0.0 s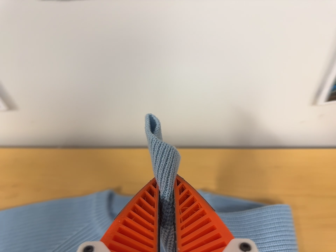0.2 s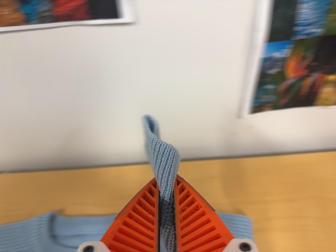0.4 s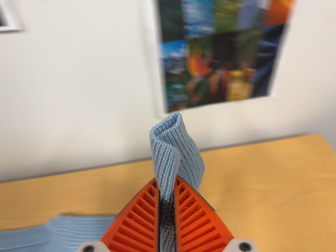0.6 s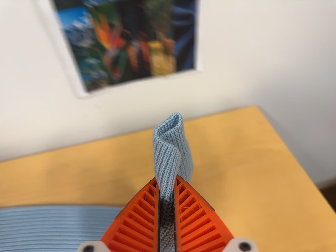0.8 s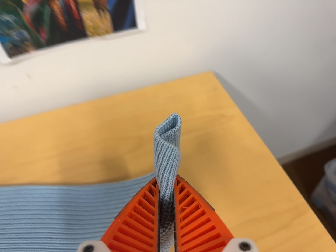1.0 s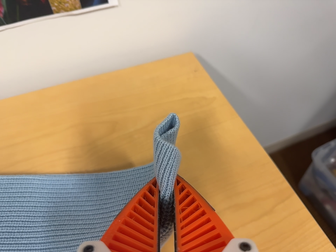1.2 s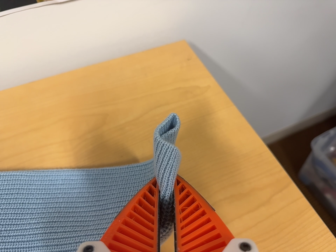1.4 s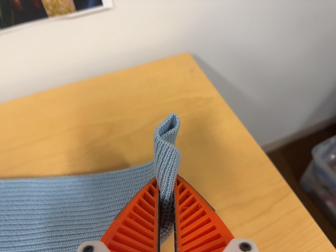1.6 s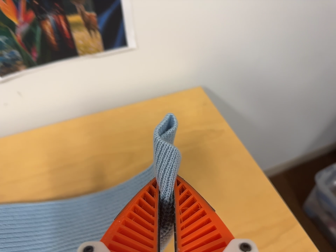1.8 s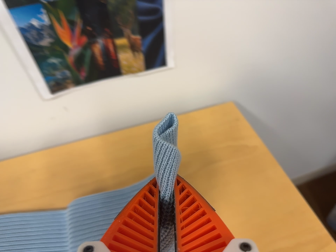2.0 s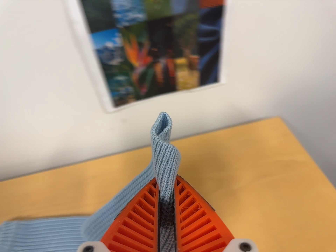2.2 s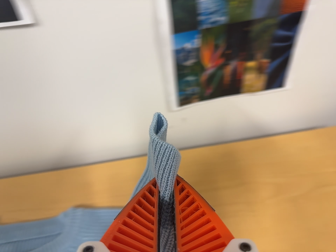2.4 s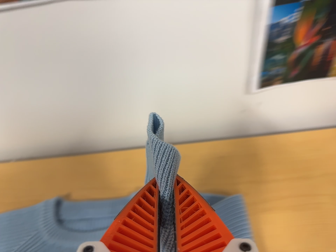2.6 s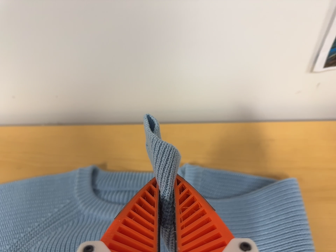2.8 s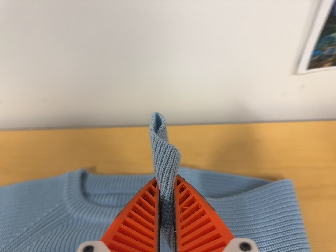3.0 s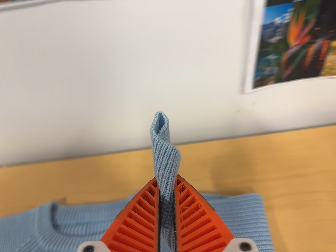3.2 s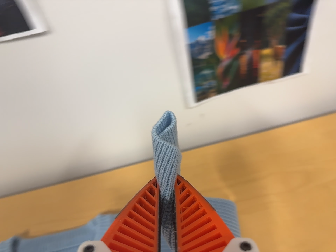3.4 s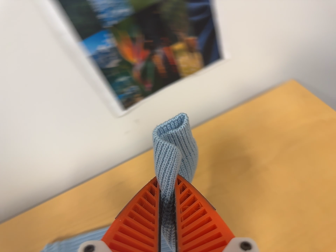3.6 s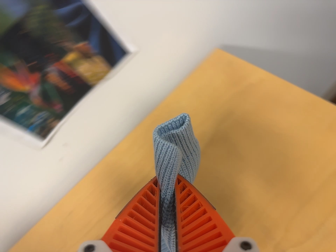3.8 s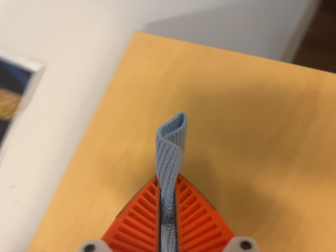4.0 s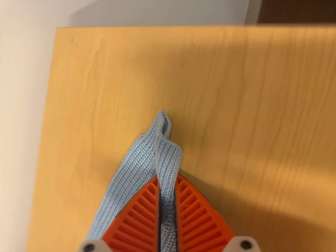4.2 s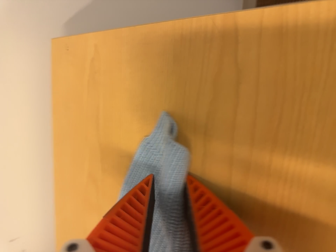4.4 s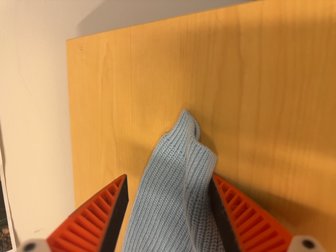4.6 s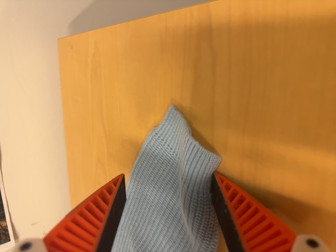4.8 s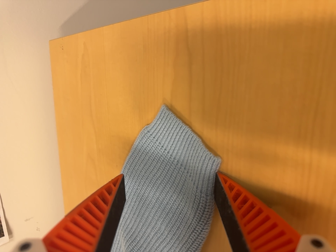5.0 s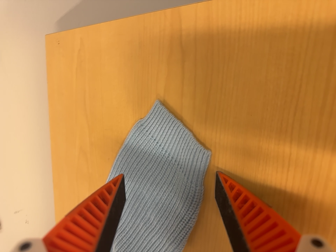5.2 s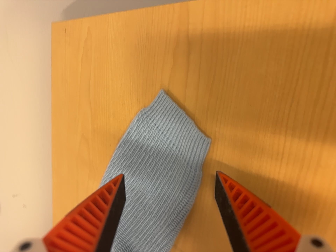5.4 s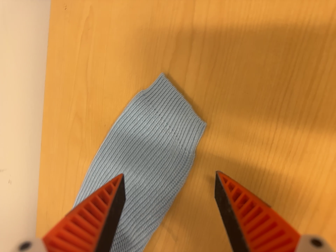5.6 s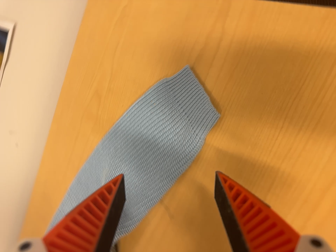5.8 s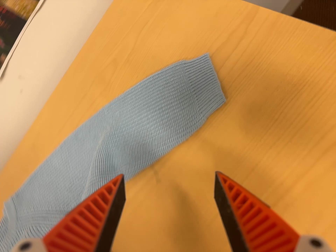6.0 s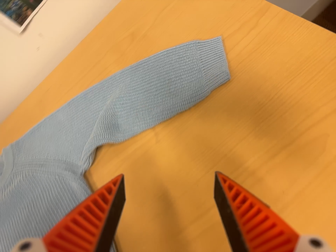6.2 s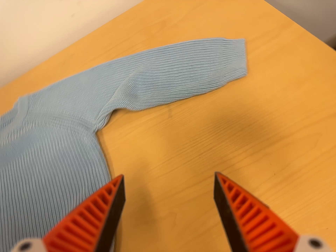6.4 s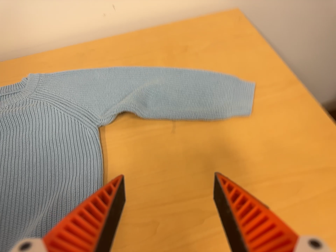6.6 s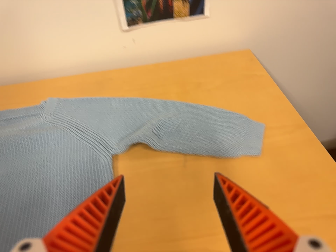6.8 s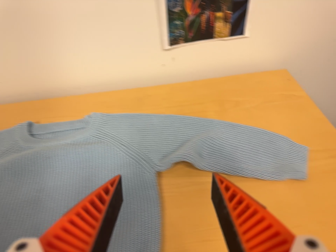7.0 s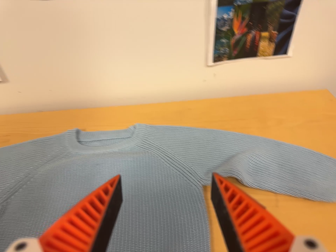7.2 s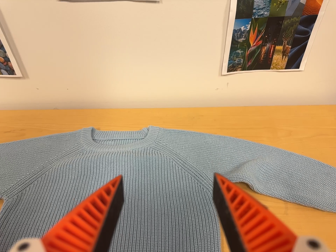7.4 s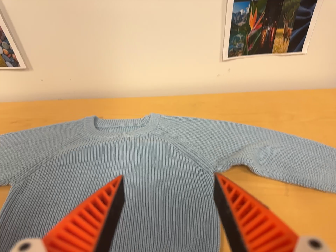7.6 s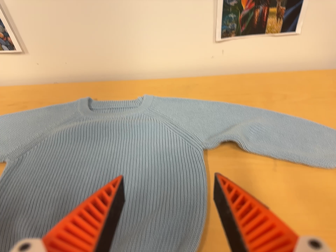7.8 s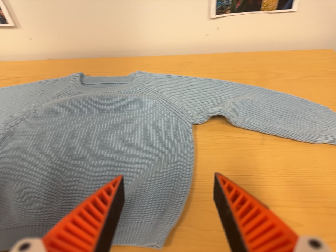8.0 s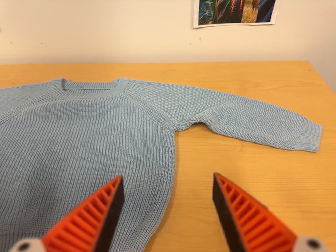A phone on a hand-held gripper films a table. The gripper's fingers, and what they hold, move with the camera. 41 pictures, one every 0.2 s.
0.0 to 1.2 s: The camera swings to its right by about 20 degrees, and the scene slides to the left. It travels to its right, about 36 cm, so close, fixed things drift to the left. It rolls about its line of sight by about 15 degrees, and the scene rotates counterclockwise.
1.2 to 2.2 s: The camera swings to its left by about 15 degrees, and the scene slides to the right. It travels to its left and backward, about 20 cm, so close, fixed things drift to the right. It rolls about its line of sight by about 10 degrees, and the scene rotates clockwise.
2.2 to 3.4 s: The camera travels to its right, about 7 cm, so close, fixed things drift to the left. It rolls about its line of sight by about 15 degrees, and the scene rotates counterclockwise.
3.4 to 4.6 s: The camera travels to its right, about 34 cm, so close, fixed things drift to the left. Its aim tips toward the bottom of its view by about 15 degrees. It rolls about its line of sight by about 65 degrees, and the scene rotates counterclockwise.
4.6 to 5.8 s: The camera pans to its right by about 10 degrees. It travels toward the bottom of its view, backward and to its left, about 16 cm, so close, fixed things drift upward. It rolls about its line of sight by about 35 degrees, and the scene rotates clockwise.
5.8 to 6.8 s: The camera travels to its left, backward and toward the bottom of its view, about 22 cm, so close, fixed things drift to the right. Its aim tips toward the top of its view by about 15 degrees. It rolls about its line of sight by about 45 degrees, and the scene rotates clockwise.
6.8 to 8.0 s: The camera travels toward the bottom of its view and backward, about 10 cm, so close, fixed things drift upward.
The film runs backward here.
